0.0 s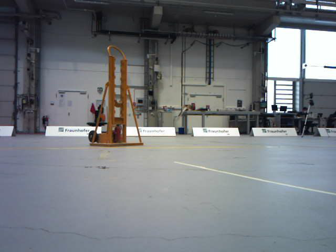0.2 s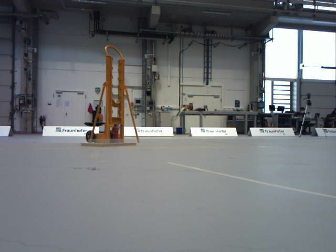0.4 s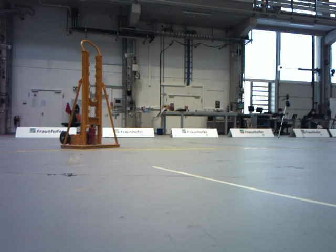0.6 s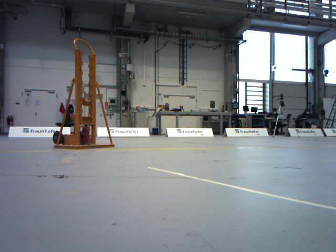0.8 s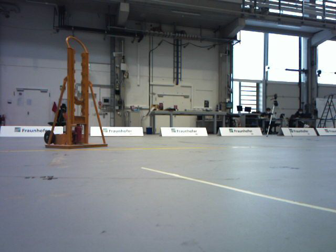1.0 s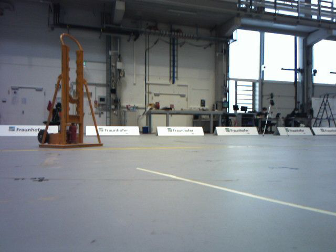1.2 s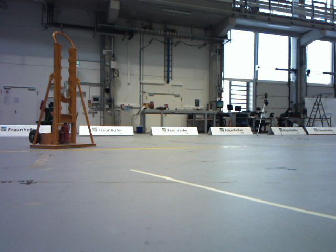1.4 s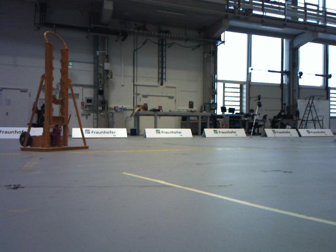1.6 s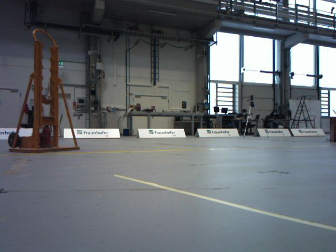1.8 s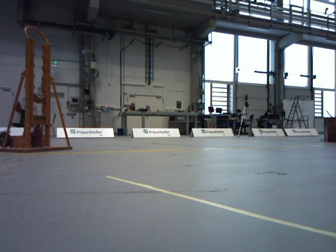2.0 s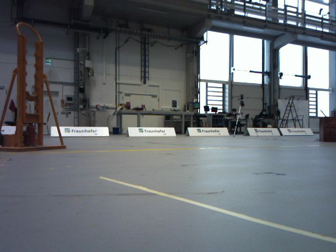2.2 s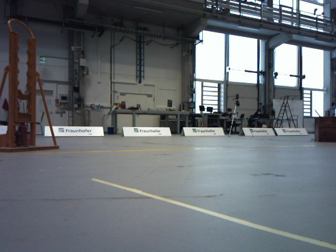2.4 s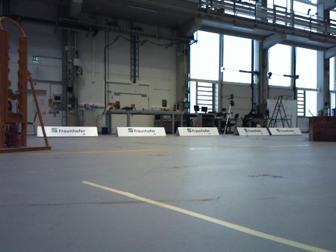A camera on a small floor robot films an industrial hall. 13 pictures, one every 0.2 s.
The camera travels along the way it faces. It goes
forward.
0.0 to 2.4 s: The scene slides to the left, as the camera pans about 15 degrees to its right. It travels forward, about 0.5 m, so what stands in front looms larger.
The film runs forward here.
